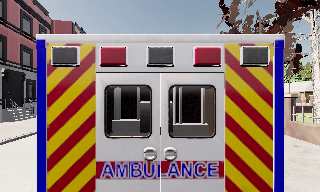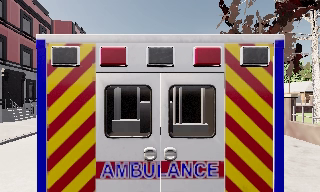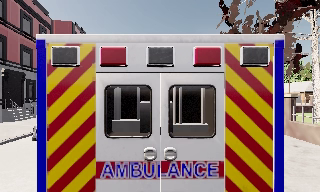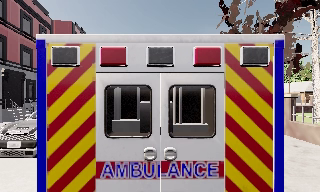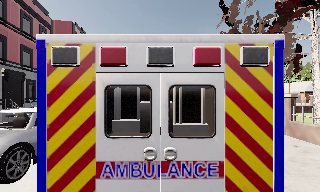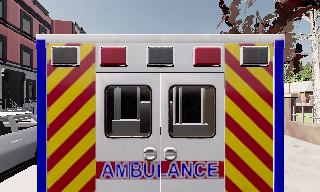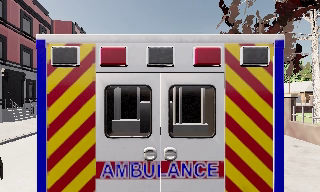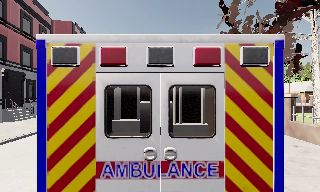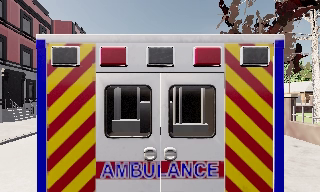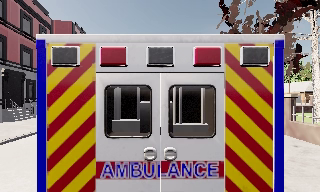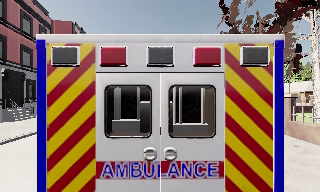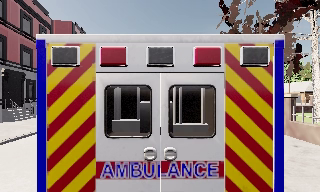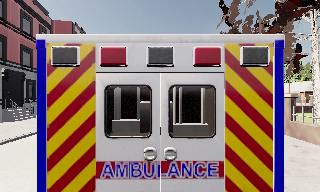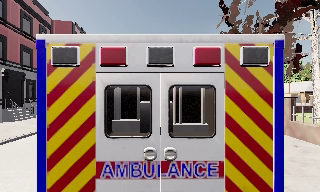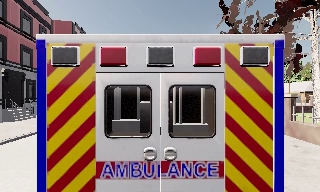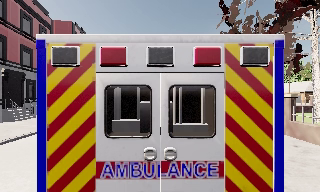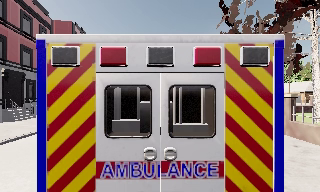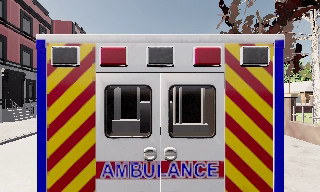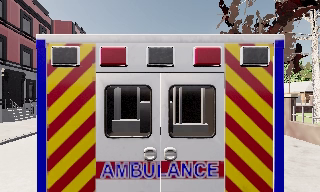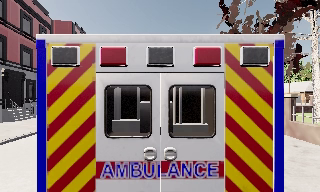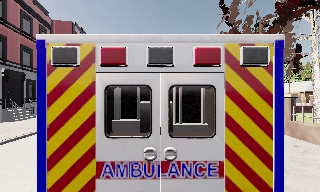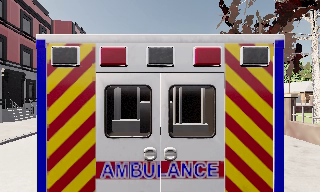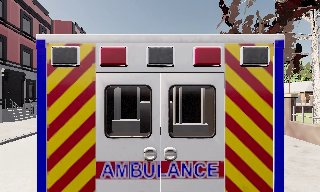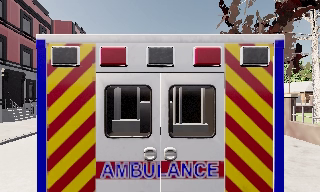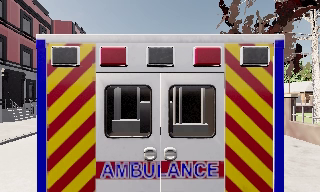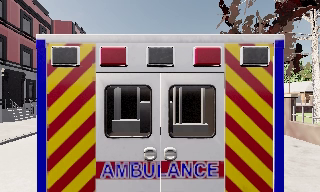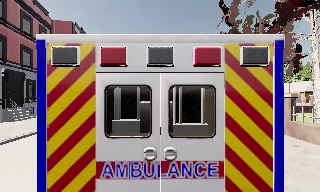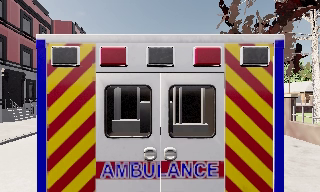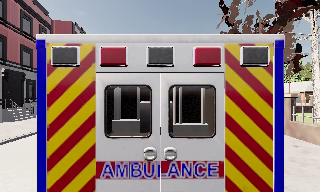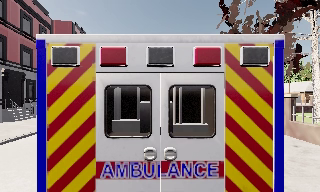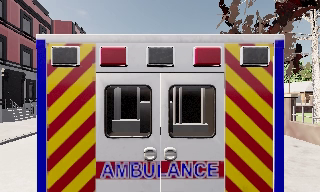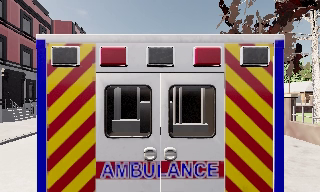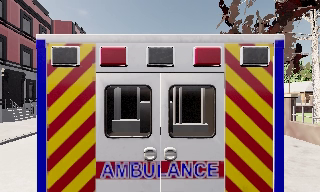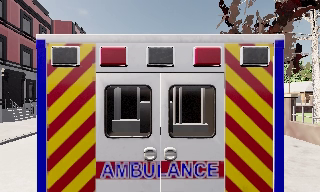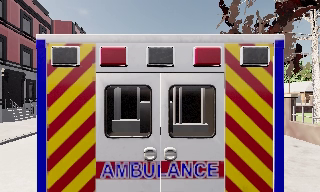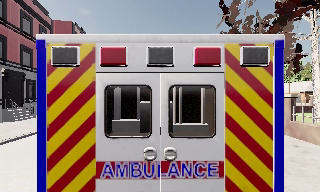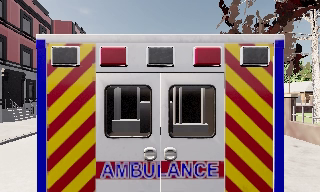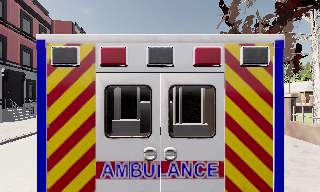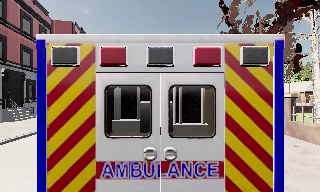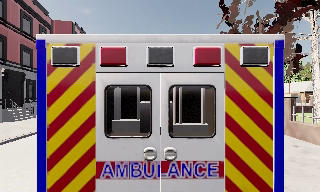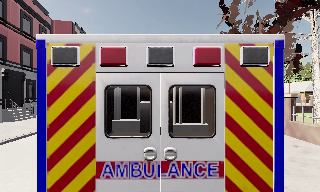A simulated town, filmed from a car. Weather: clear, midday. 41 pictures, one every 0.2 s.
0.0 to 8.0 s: The camera keeps its place and its aim.
The film runs forward here.
